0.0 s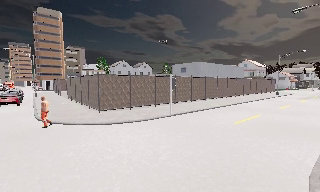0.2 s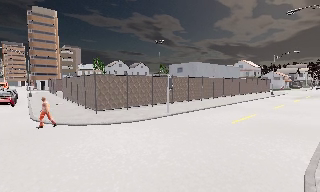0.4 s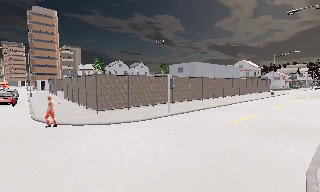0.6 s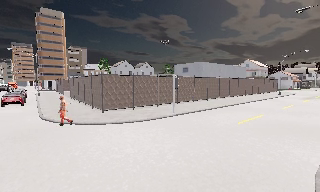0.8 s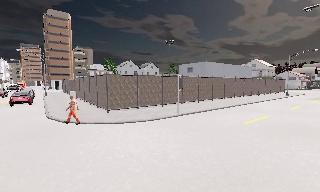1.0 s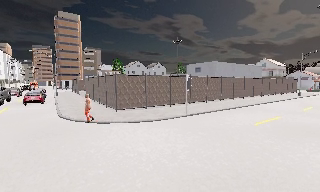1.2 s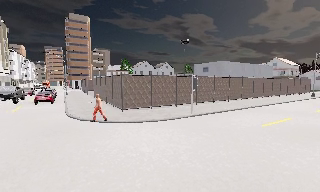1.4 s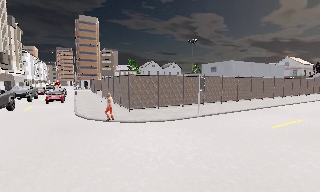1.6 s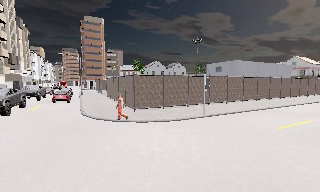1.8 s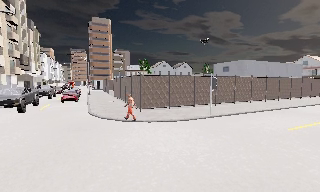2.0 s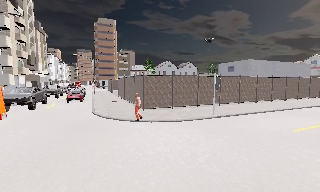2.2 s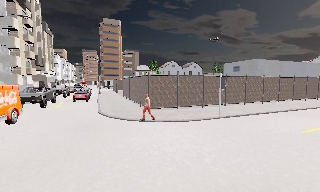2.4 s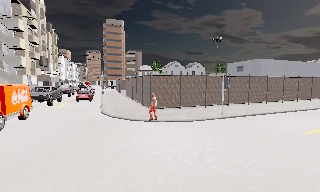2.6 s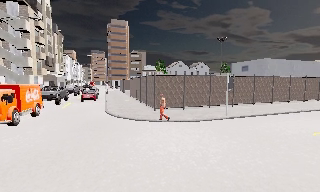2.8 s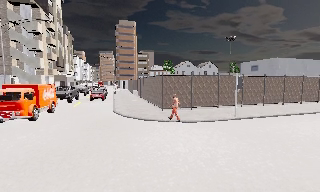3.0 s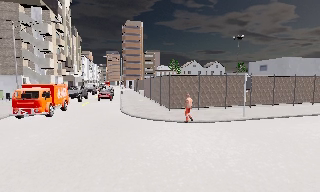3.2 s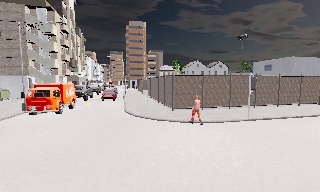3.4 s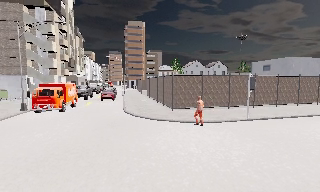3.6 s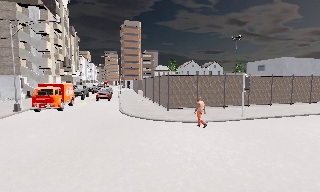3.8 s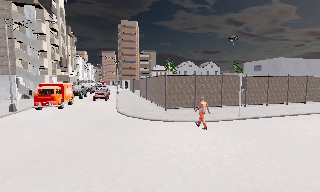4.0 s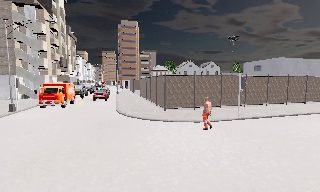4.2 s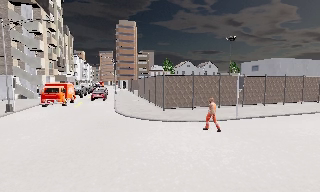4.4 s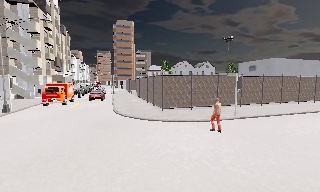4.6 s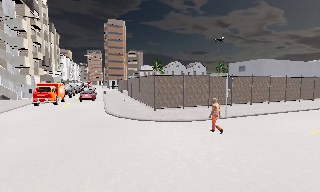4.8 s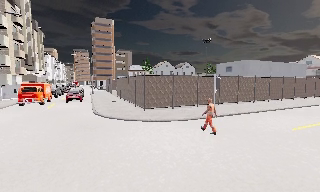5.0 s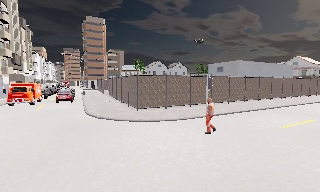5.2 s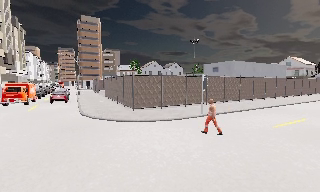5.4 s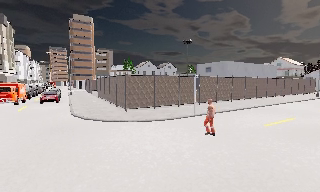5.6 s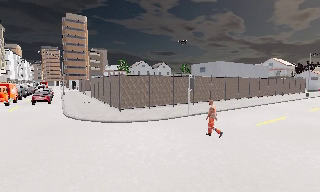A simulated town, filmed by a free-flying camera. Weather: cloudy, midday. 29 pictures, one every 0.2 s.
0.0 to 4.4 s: The camera swings to its left by about 20 degrees, and the scene slides to the right.
4.4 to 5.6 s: The scene slides to the left, as the camera pans about 15 degrees to its right.
The film runs backward here.
